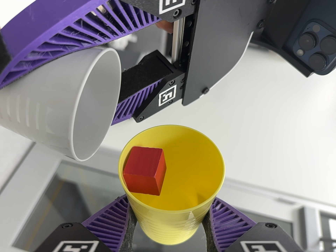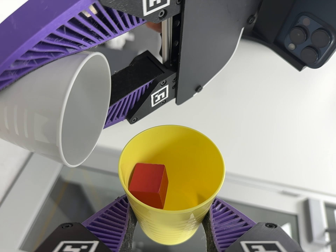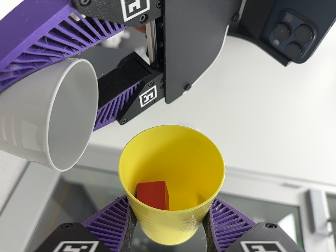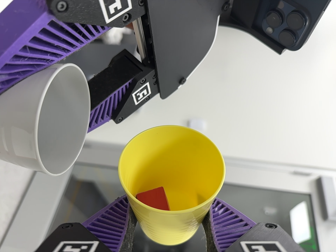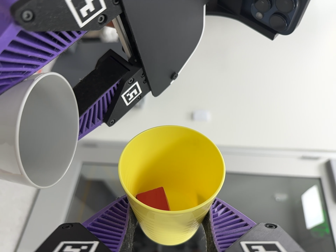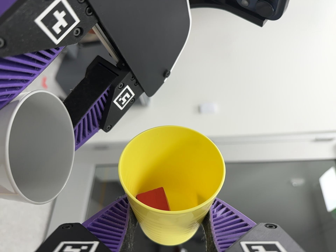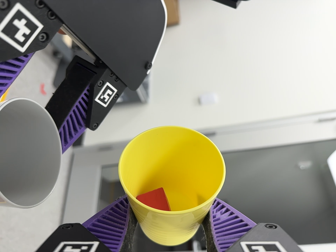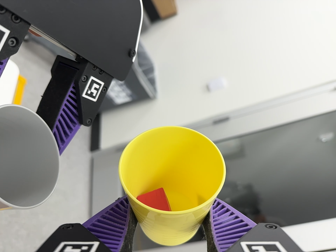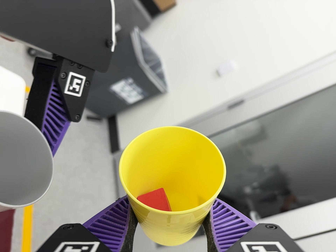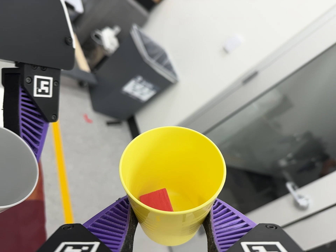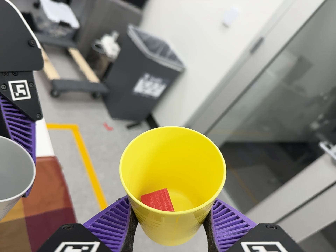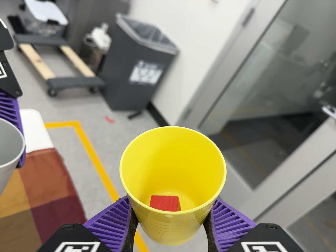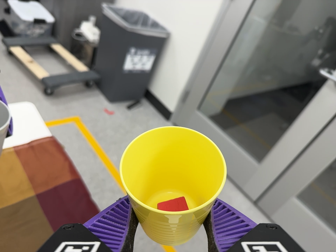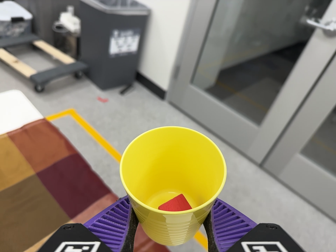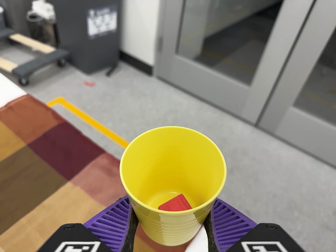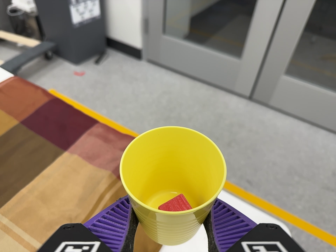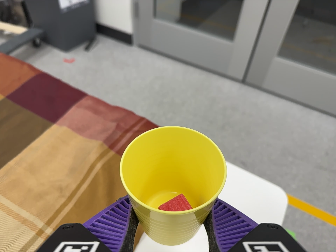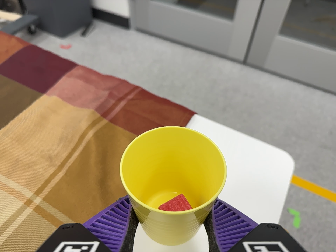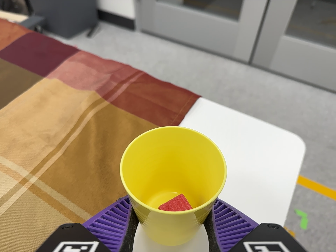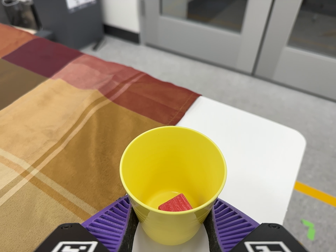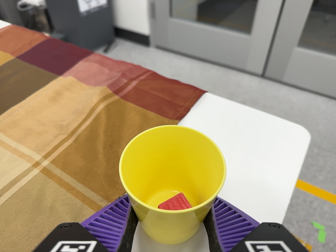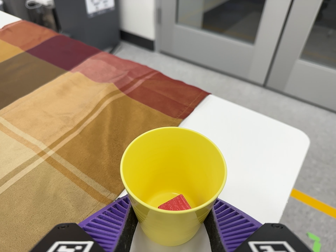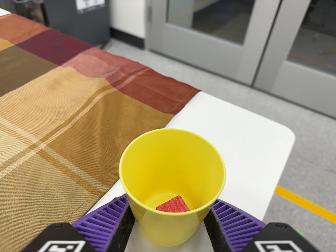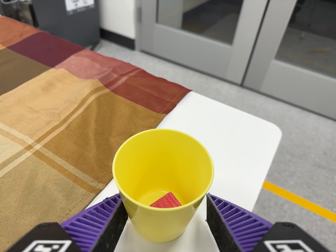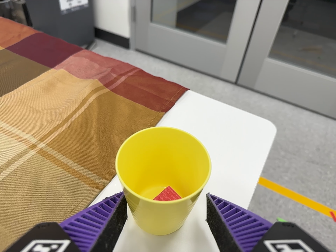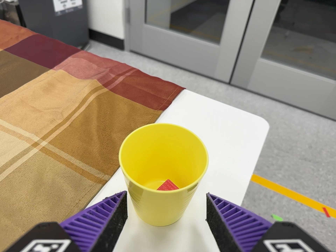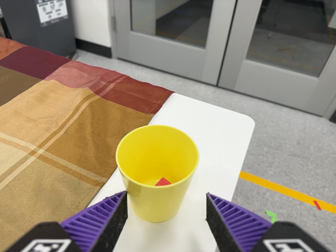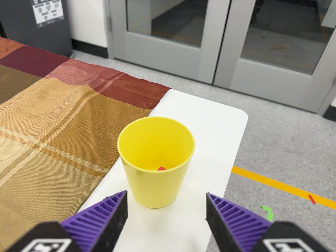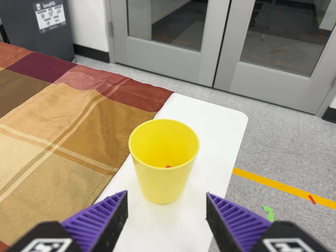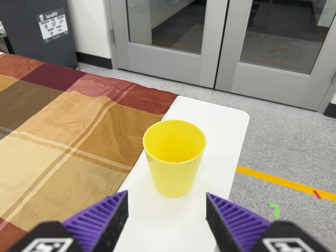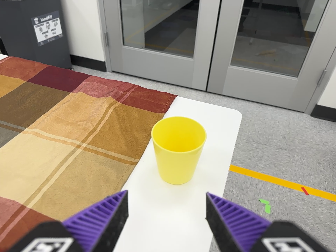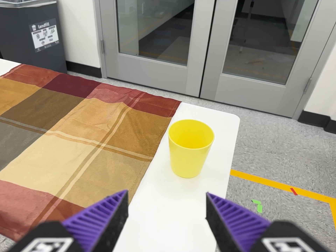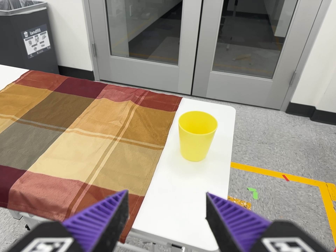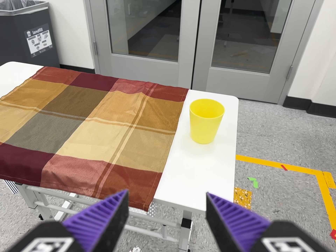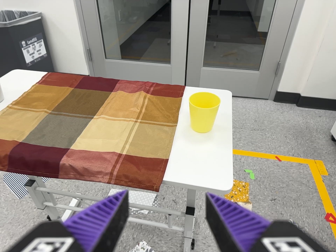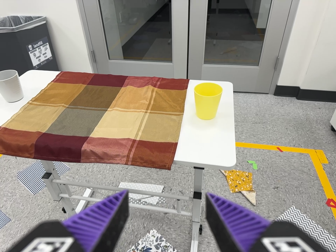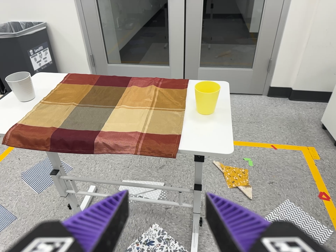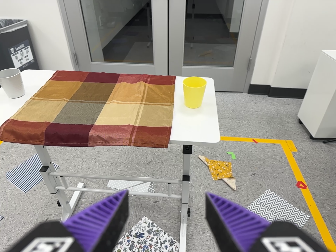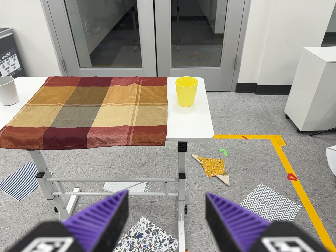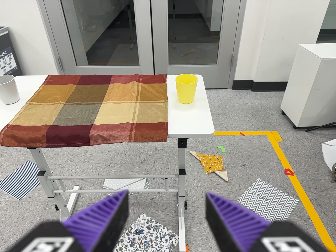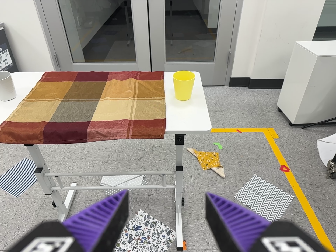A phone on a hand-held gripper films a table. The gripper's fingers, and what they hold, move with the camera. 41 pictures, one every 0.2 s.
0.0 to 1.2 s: The camera travels to its right, about 7 cm. It rolls about its line of sight by about 25 degrees, and the scene rotates counterclockwise.
1.2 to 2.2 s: The camera pans to its left by about 20 degrees. It travels to its right and toward the bottom of its view, about 16 cm. Its aim tips toward the bottom of its view by about 10 degrees, and the scene shifts upward. It rolls about its line of sight by about 50 degrees, and the scene rotates counterclockwise.
2.2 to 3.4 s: The camera travels toward the bottom of its view, about 28 cm, so close, fixed things drift upward. Its aim tips toward the bottom of its view by about 15 degrees, and the scene shifts upward. It rolls about its line of sight by about 35 degrees, and the scene rotates counterclockwise.
3.4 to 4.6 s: The camera travels toward the bottom of its view, about 8 cm.
4.6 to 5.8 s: The camera travels backward, about 12 cm, so what stands in front gets smaller. It rolls about its line of sight by about 10 degrees, and the scene rotates counterclockwise.
5.8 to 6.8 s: The camera travels backward and to its left, about 32 cm, so what stands in front gets smaller.
6.8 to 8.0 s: The camera travels backward, toward the bottom of its view and to its left, about 26 cm, so what stands in front gets smaller.
The film runs backward here.
